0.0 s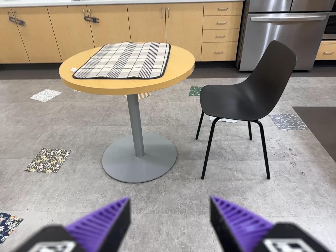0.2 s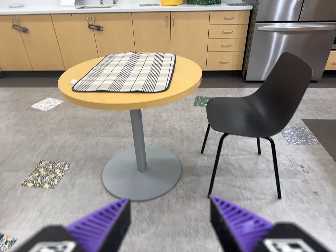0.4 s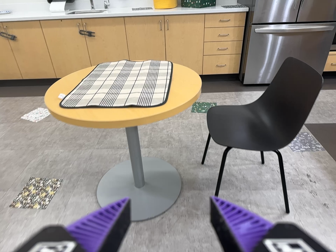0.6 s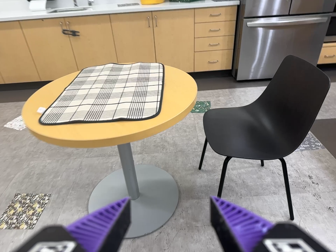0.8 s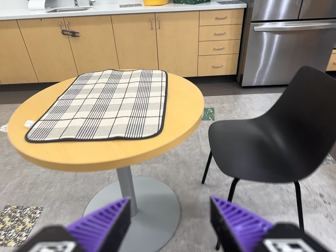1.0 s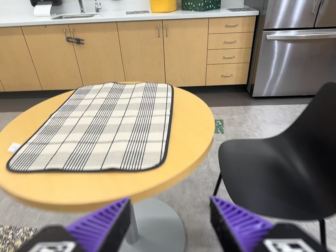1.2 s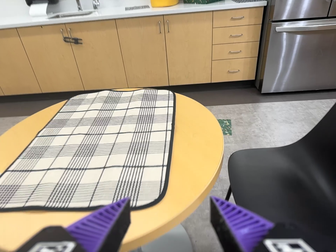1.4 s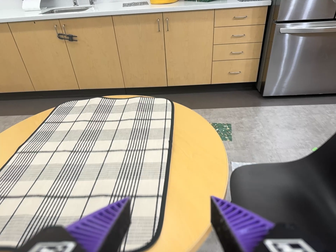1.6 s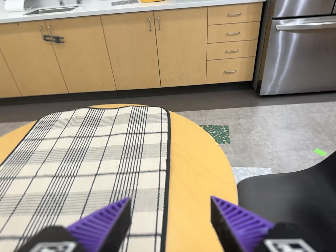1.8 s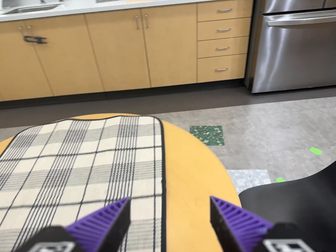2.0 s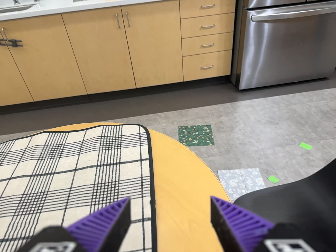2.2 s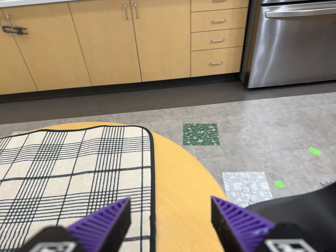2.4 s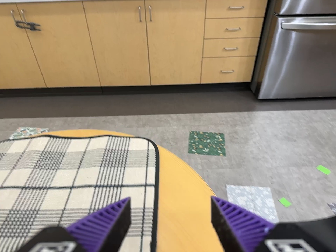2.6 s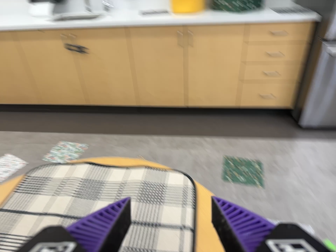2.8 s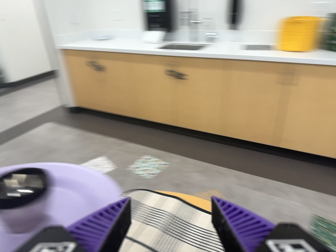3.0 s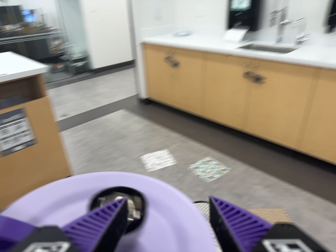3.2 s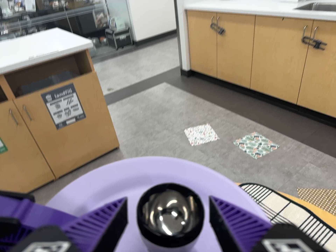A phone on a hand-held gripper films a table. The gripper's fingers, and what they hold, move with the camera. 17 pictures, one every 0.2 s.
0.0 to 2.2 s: The camera travels forward and toward the top of its view, about 110 cm, so what stands in front looms larger.
2.2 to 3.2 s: The scene slides to the right, as the camera pans about 50 degrees to its left. It travels toward the top of its view, to its left and forward, about 28 cm, so close, fixed things drift downward. It rolls about its line of sight by about 25 degrees, and the scene rotates clockwise.
The film runs forward here.
